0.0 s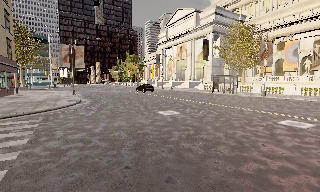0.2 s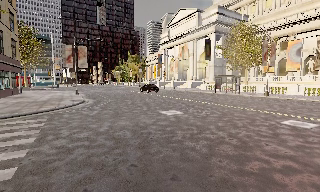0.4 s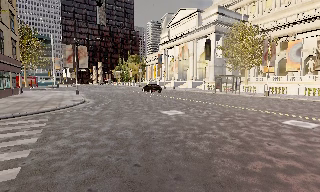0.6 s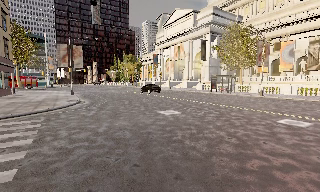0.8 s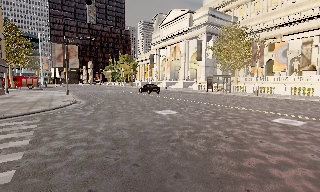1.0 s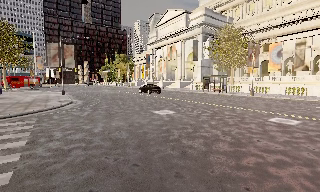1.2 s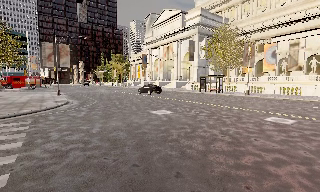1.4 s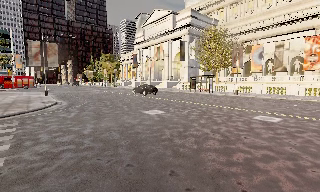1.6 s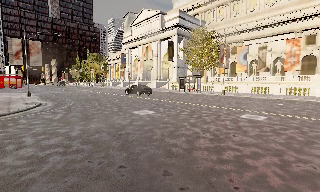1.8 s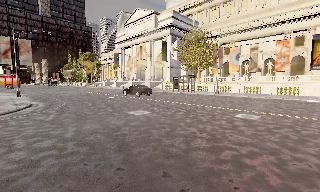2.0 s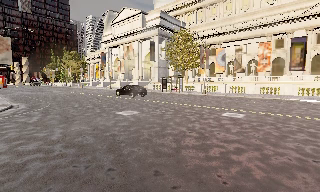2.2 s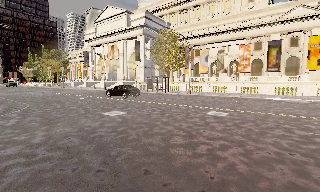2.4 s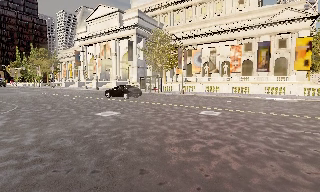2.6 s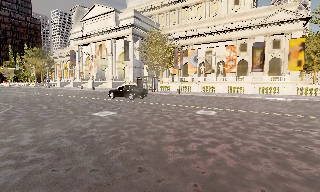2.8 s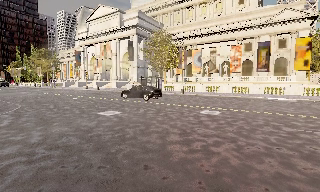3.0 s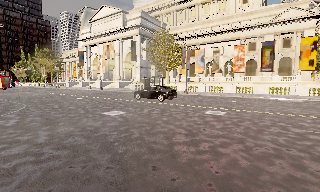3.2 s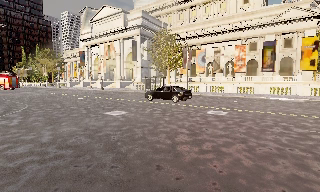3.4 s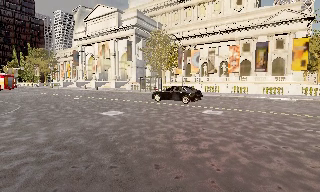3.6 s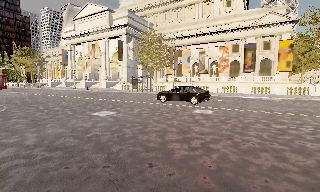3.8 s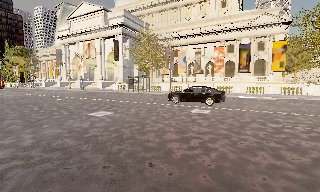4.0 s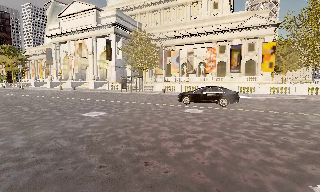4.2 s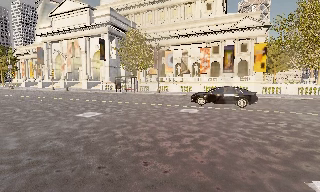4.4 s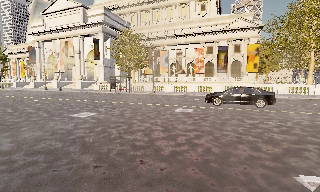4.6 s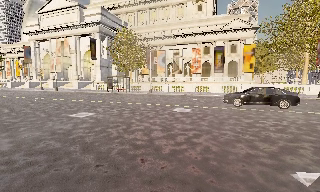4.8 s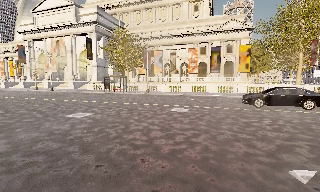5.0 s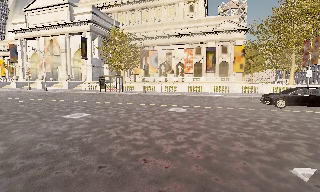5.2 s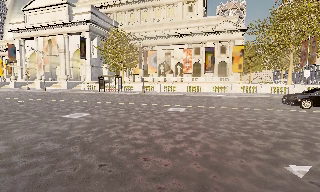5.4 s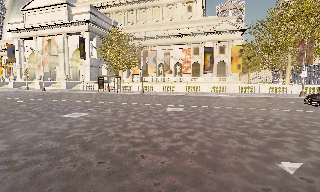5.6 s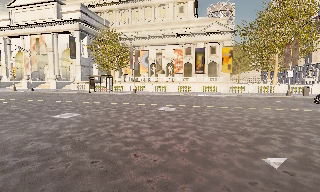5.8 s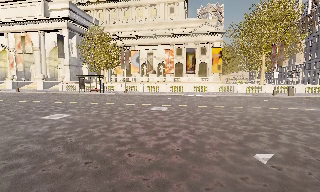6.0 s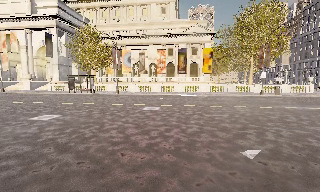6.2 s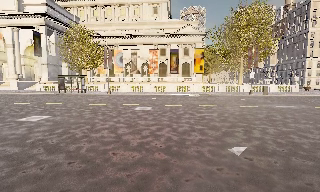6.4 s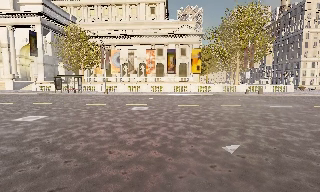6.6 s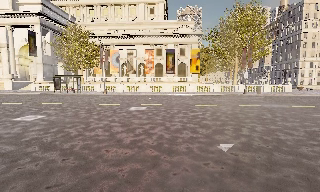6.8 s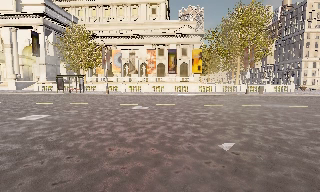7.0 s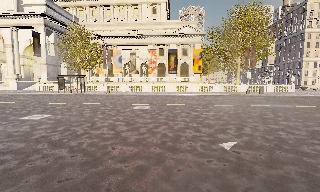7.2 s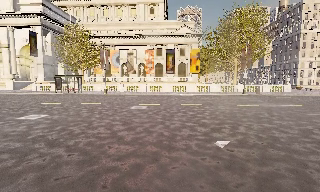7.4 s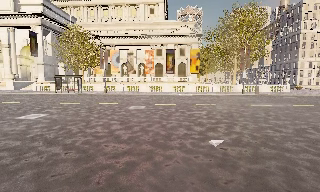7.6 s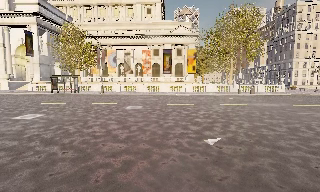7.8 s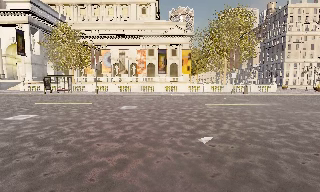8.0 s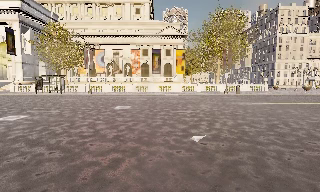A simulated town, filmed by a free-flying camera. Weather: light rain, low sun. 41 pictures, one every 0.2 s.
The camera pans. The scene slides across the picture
to the left.
The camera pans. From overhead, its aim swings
clockwise.
0.0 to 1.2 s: The camera shifts only a little, or ends up much as it began.
1.2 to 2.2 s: The scene slides to the left, as the camera pans about 20 degrees to its right.
2.2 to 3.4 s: The camera shifts only a little, or ends up much as it began.
3.4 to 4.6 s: The scene slides to the left, as the camera pans about 10 degrees to its right.
4.6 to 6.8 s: The camera pans to its right, which is clockwise from overhead, by about 15 degrees. It travels backward, about 1 m, so what stands in front gets smaller.
6.8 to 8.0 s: The camera travels backward, about 0.5 m, so what stands in front gets smaller.
The film runs backward here.
